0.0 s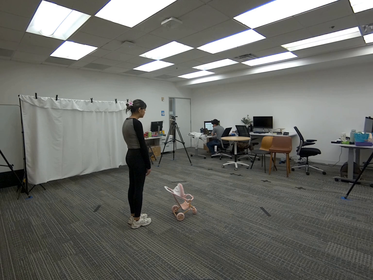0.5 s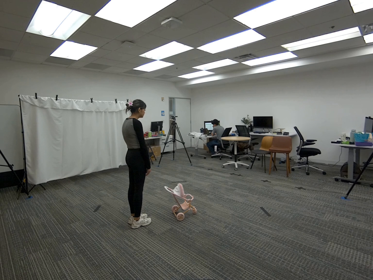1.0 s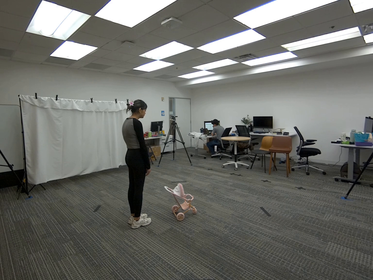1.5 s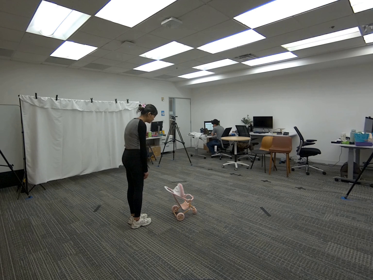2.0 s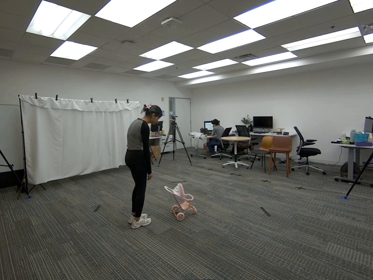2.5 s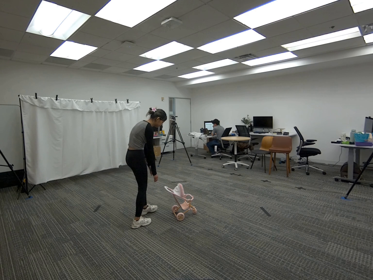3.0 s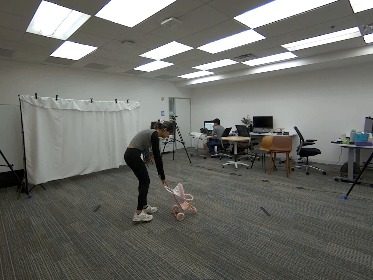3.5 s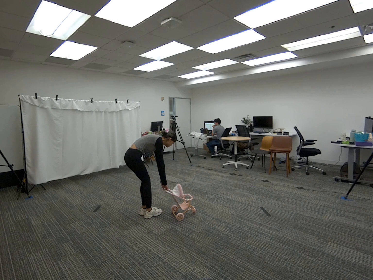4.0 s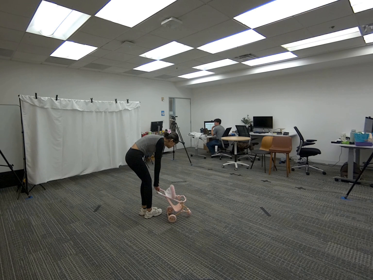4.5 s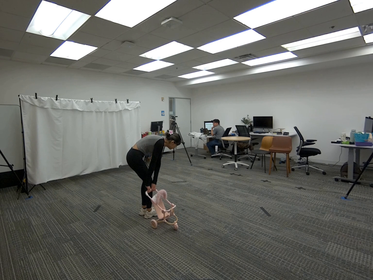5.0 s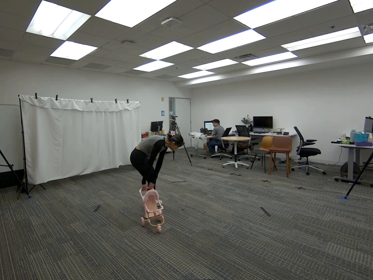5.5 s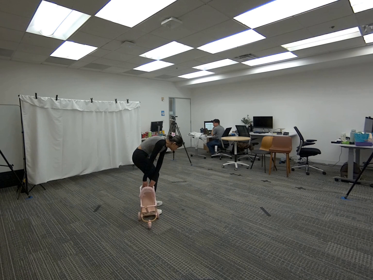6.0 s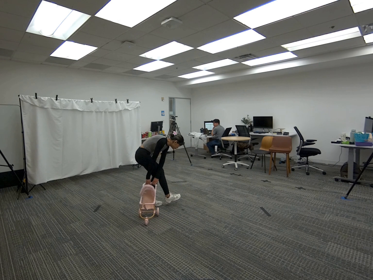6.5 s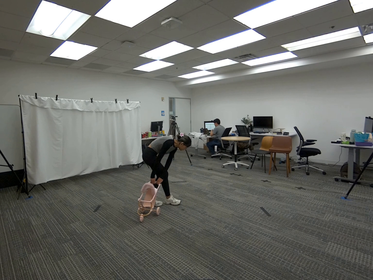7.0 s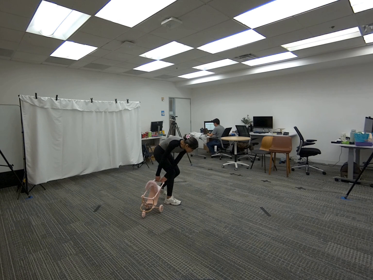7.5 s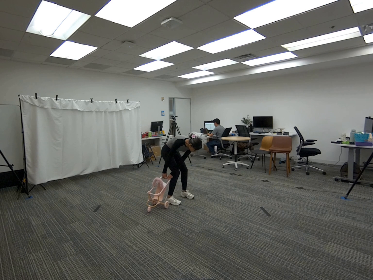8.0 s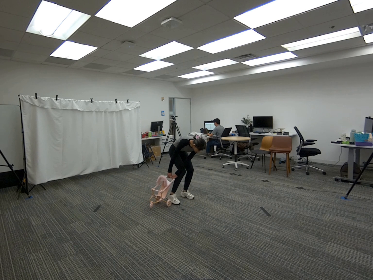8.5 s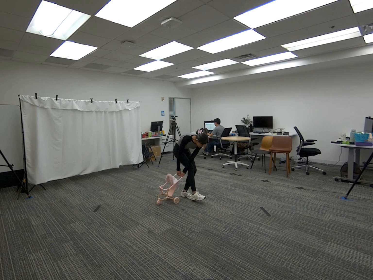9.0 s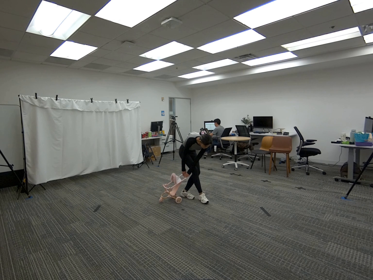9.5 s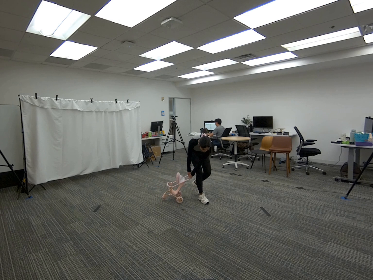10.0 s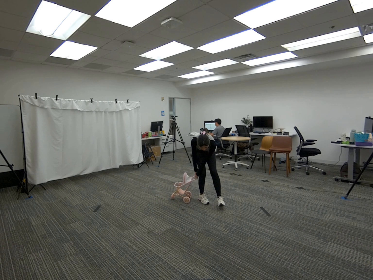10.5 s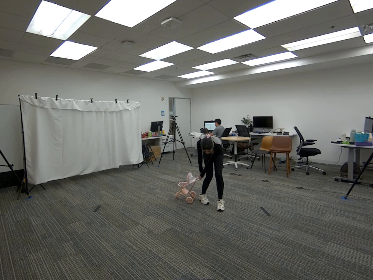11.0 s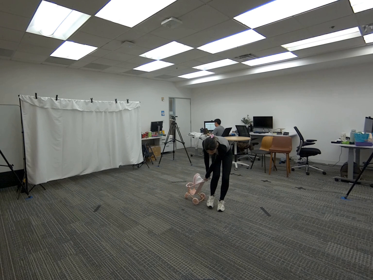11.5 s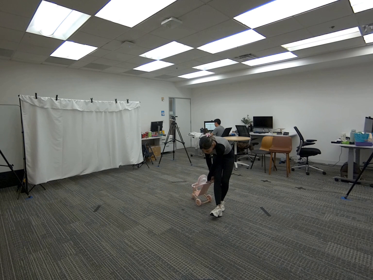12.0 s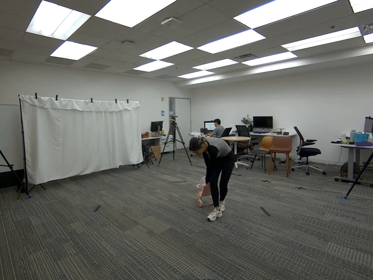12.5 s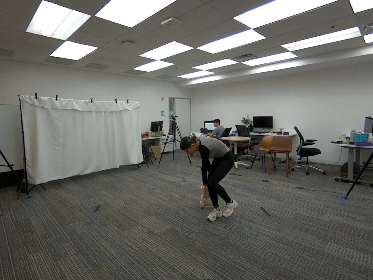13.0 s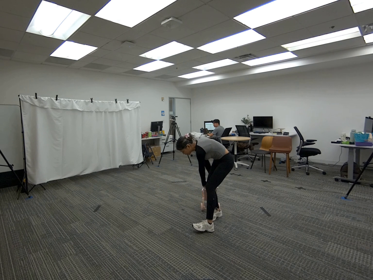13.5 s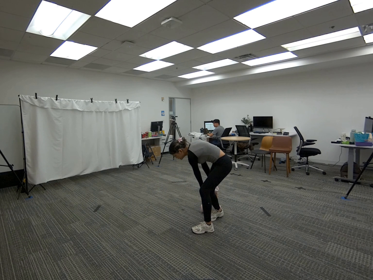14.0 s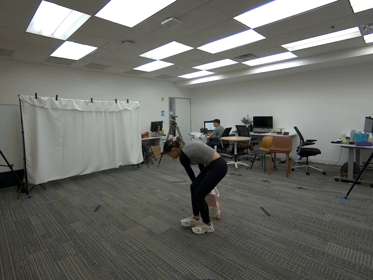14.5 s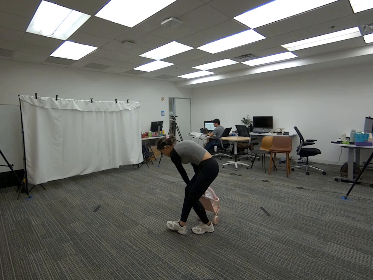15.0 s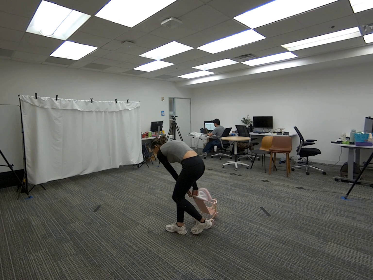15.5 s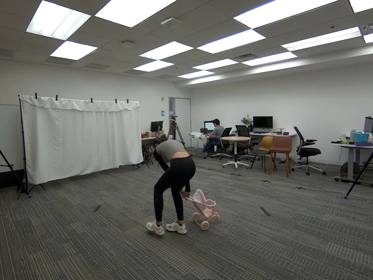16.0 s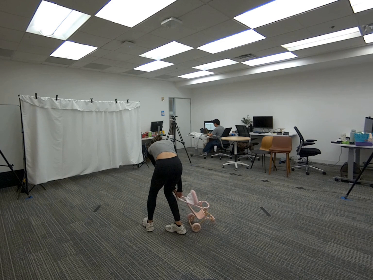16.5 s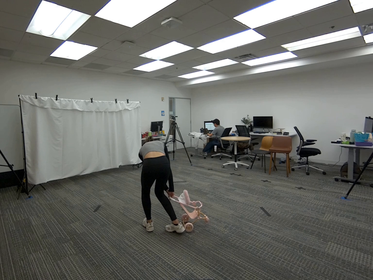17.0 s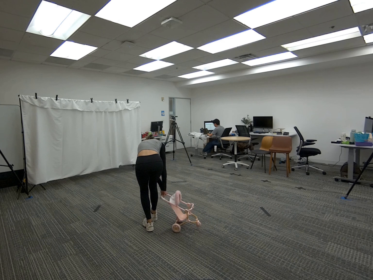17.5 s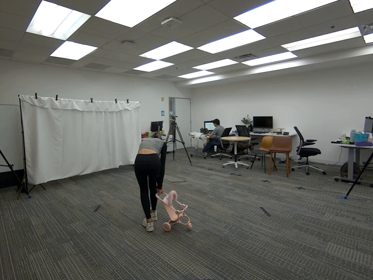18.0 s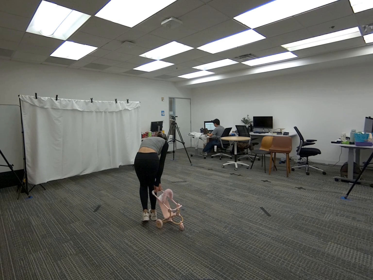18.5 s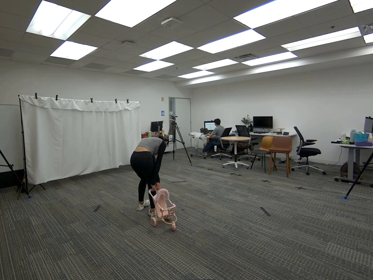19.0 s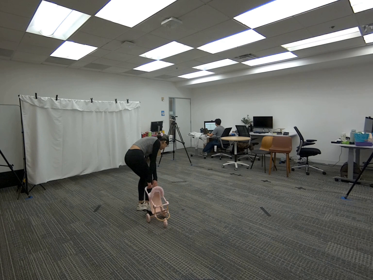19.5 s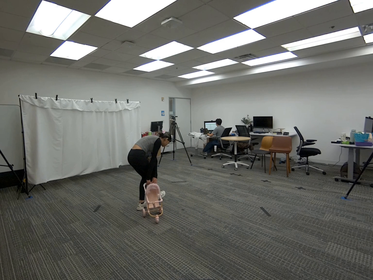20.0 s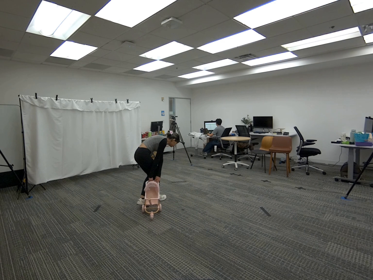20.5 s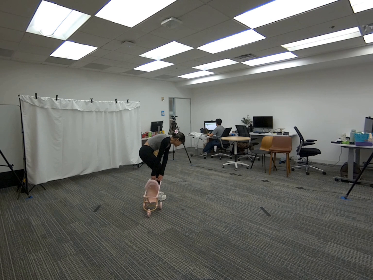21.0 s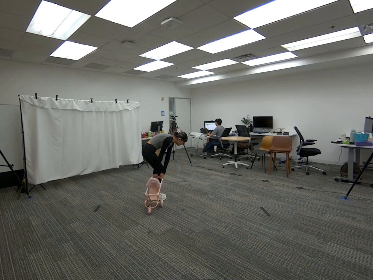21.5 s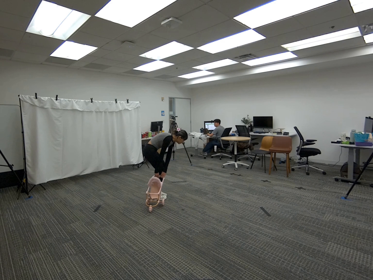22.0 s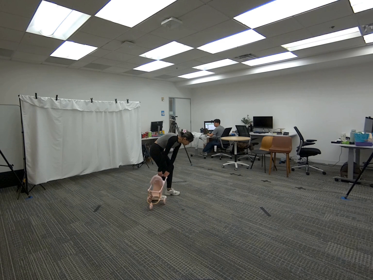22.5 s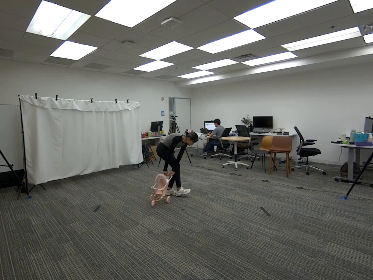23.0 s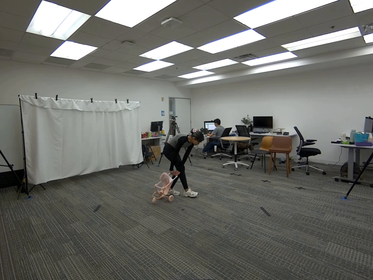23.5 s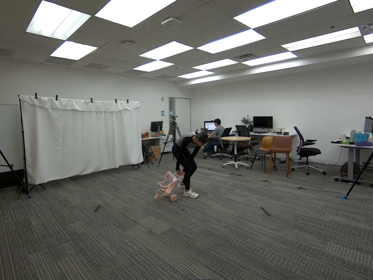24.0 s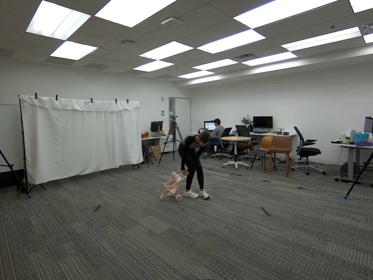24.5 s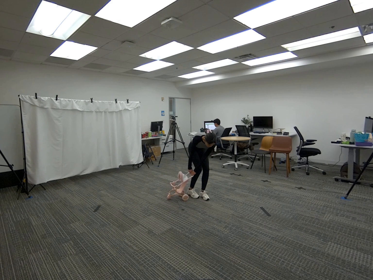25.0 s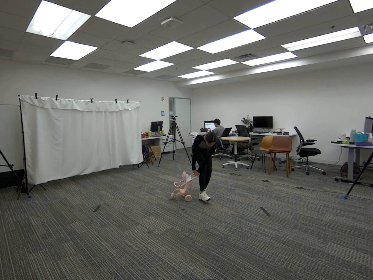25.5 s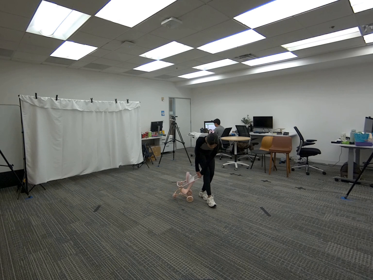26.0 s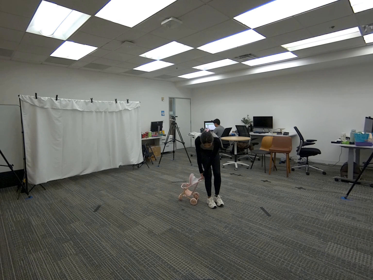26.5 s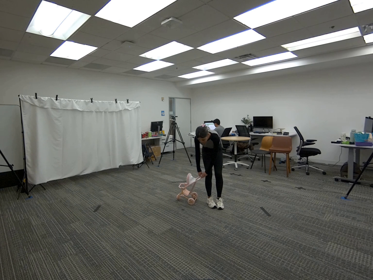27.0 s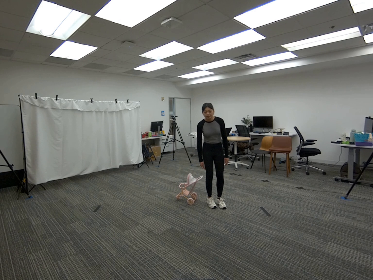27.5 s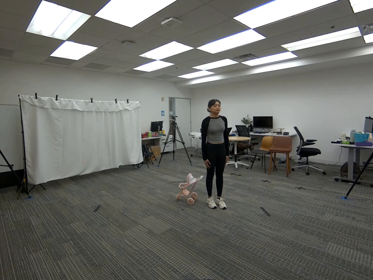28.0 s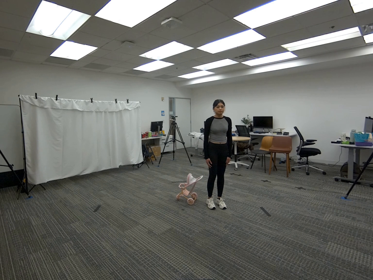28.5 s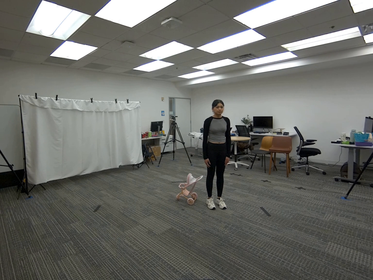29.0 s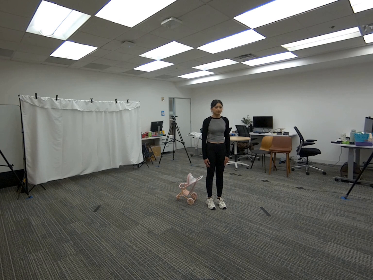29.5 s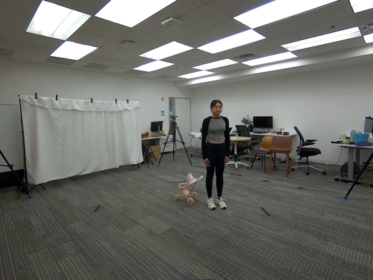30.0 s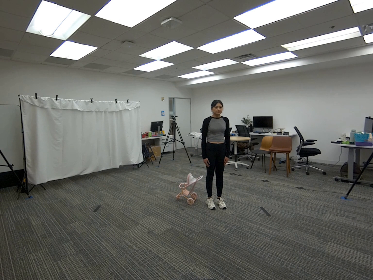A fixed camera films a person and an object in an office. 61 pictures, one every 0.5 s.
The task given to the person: Walk over to the toy stroller and use both hands to pull the stroller around the bounding area.
